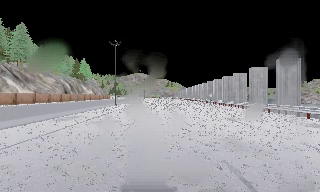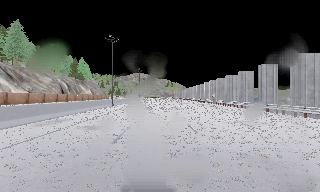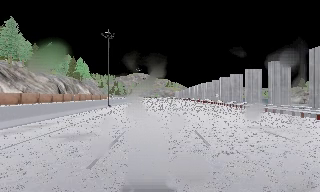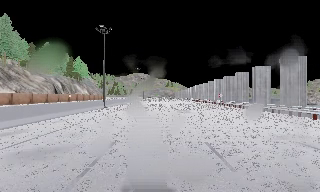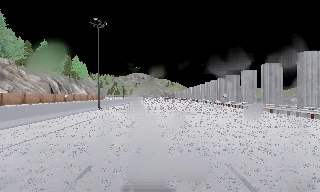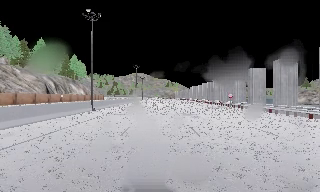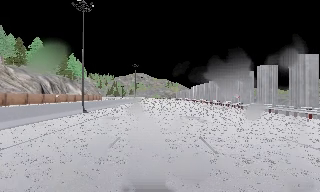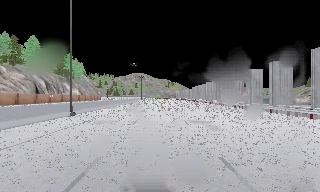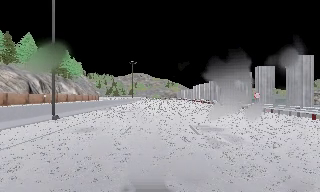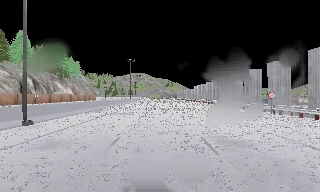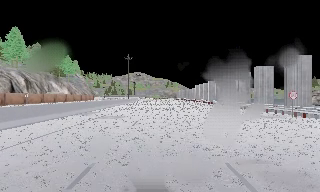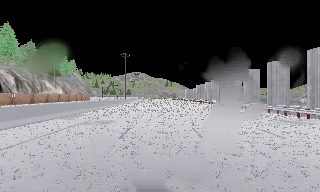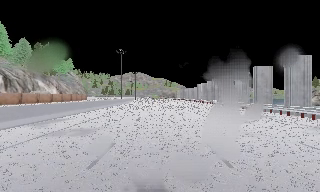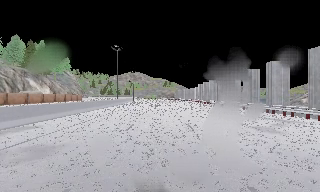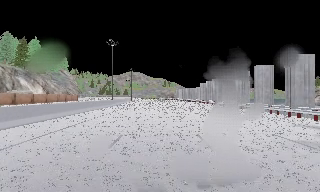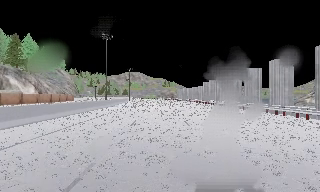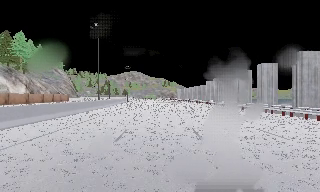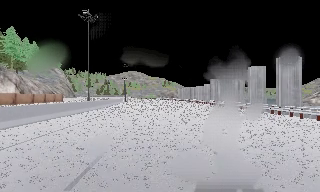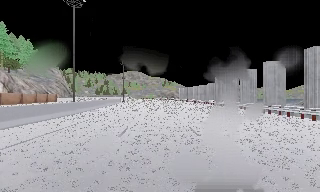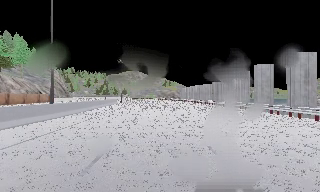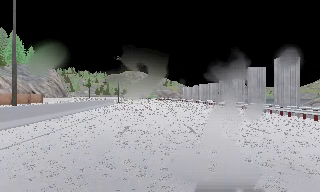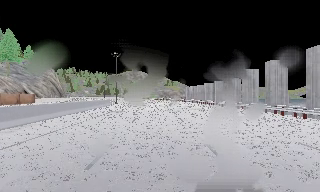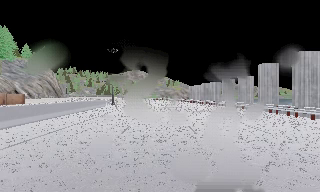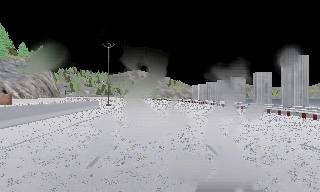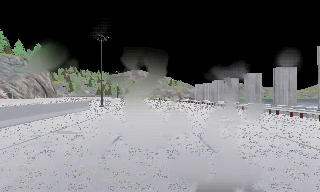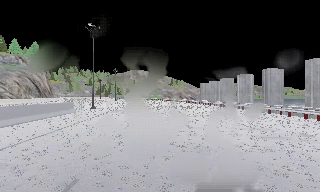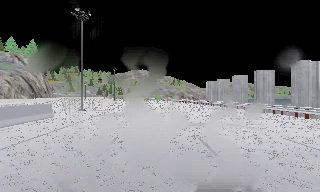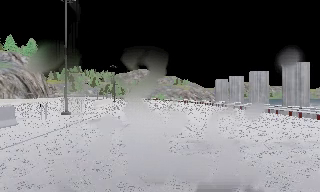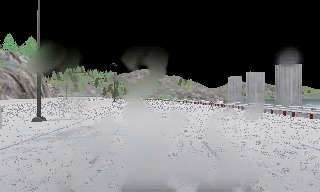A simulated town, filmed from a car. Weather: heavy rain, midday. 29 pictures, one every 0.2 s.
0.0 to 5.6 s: The camera travels forward, about 85 m, so what stands in front looms larger. It gains speed.
The film runs forward here.
